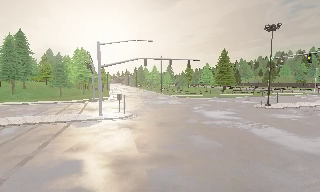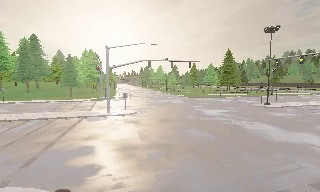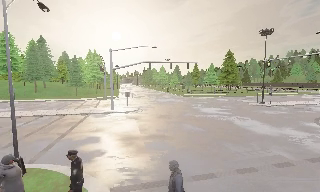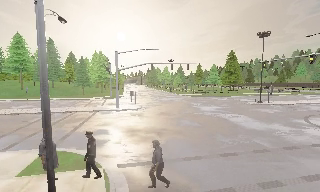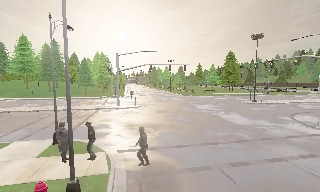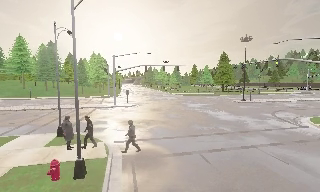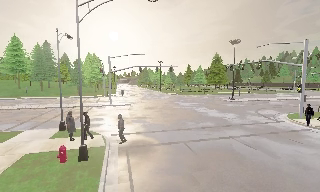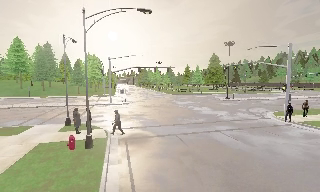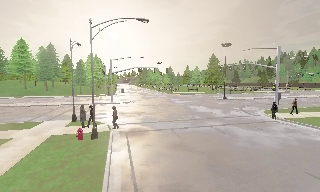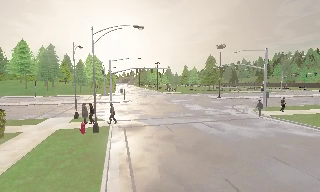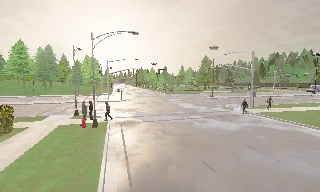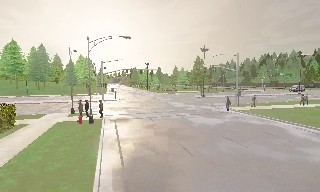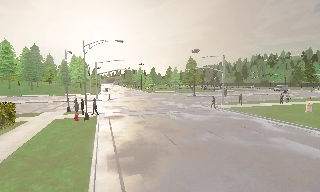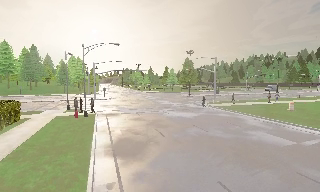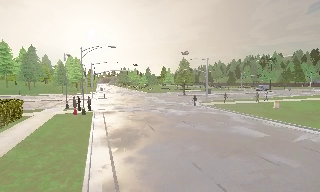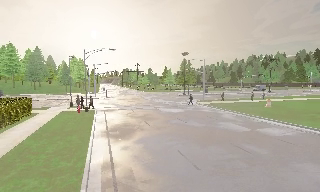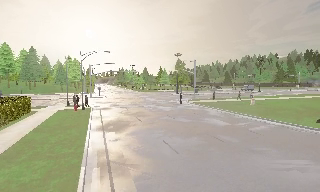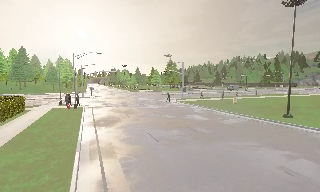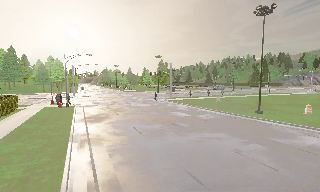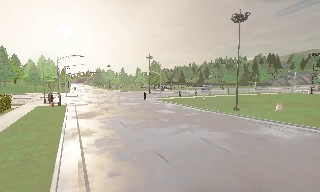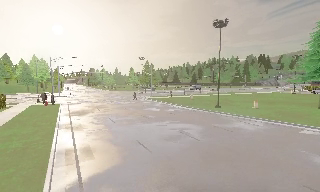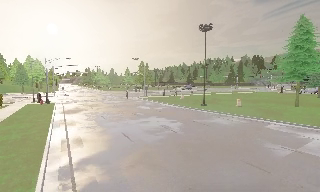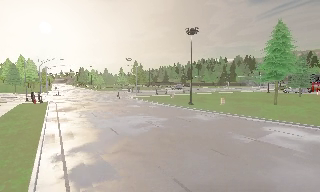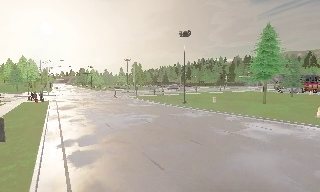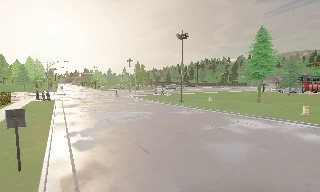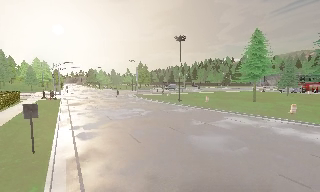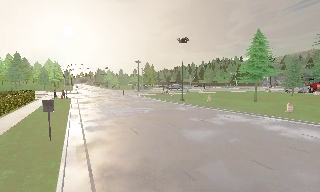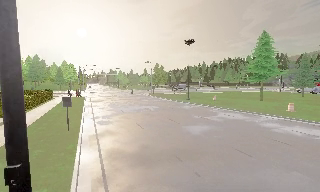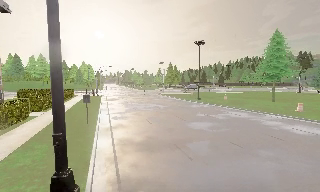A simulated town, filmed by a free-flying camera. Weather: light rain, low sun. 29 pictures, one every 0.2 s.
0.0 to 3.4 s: The camera travels backward, about 25 m, so what stands in front gets smaller.
3.4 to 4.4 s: The camera travels backward and to its right, about 9 m, so what stands in front gets smaller.
4.4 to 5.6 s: The camera pans to its left, which is counterclockwise from overhead, by about 15 degrees. It travels backward and to its right, about 10 m, so what stands in front gets smaller.
The film runs forward here.
